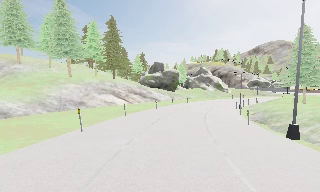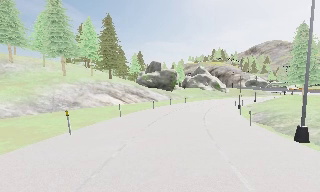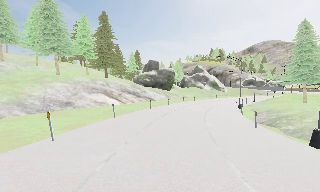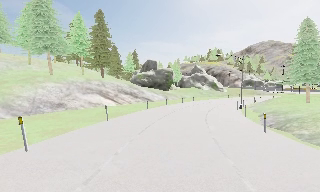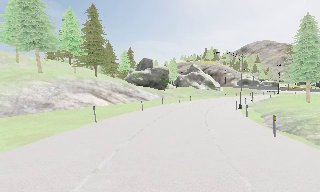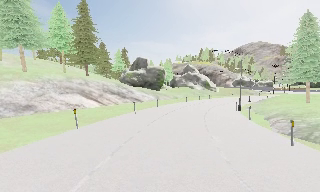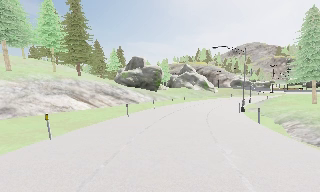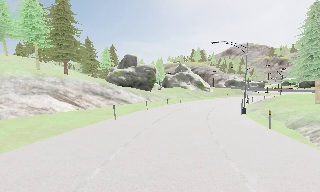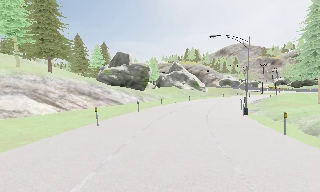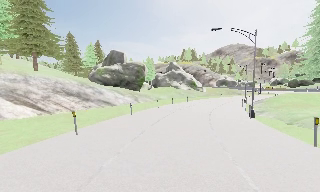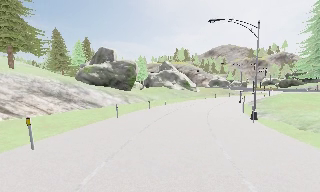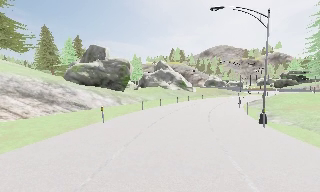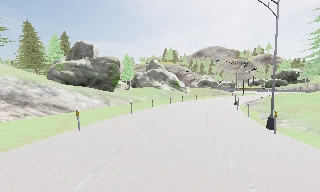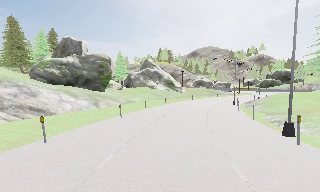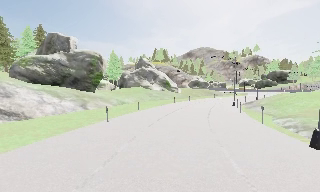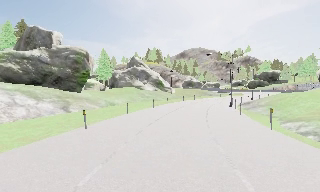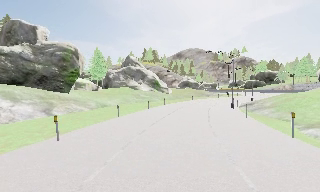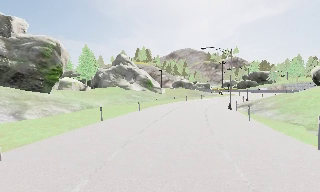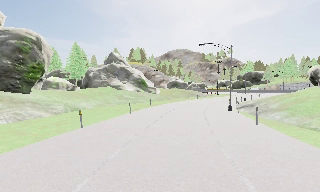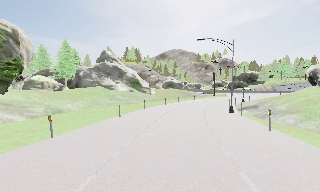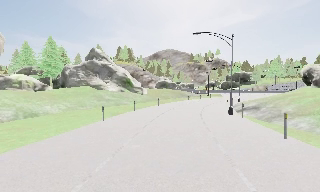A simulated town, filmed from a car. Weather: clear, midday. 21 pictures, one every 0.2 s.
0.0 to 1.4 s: The camera travels forward, about 9 m, so what stands in front looms larger. It gains speed.
1.4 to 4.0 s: The camera pans to its right, which is clockwise from overhead, by about 25 degrees. It travels forward, about 25 m, so what stands in front looms larger.
The film runs forward here.
